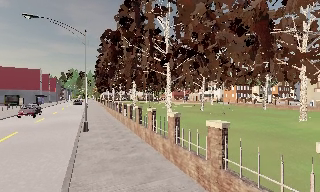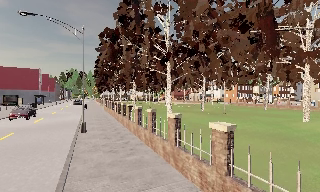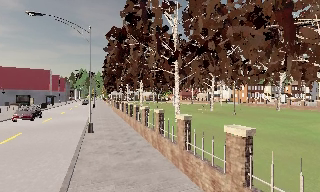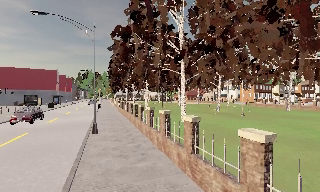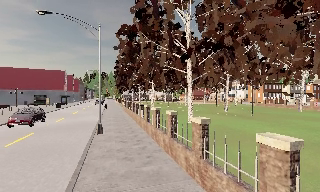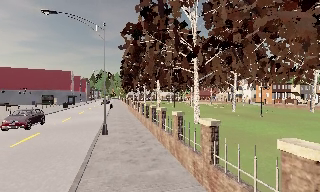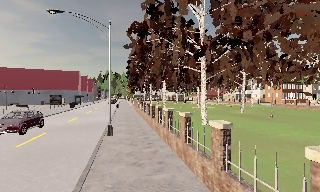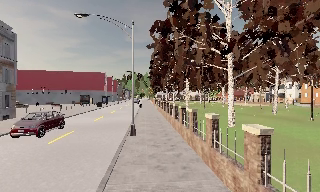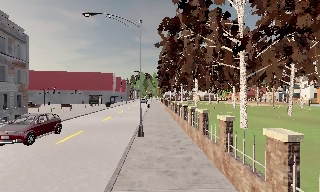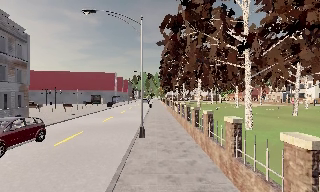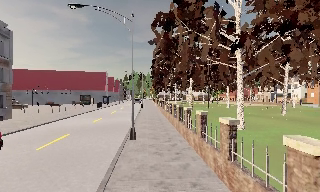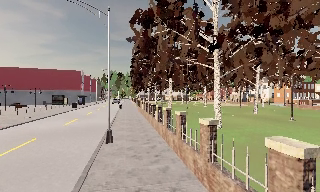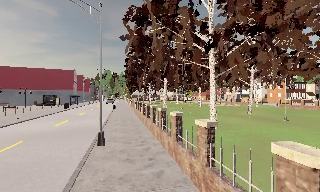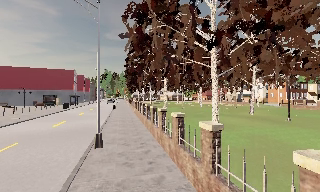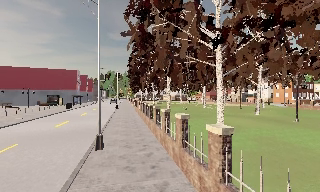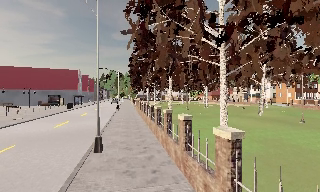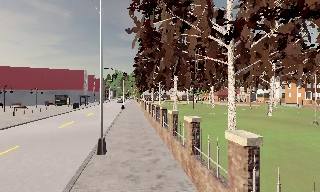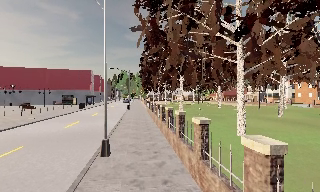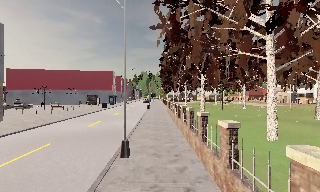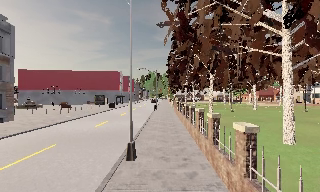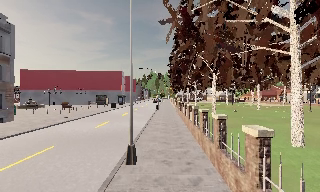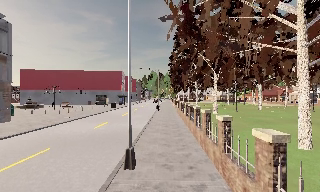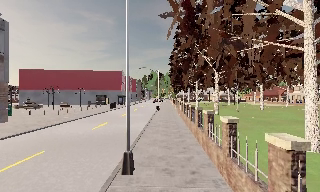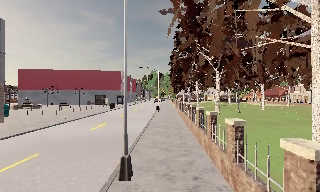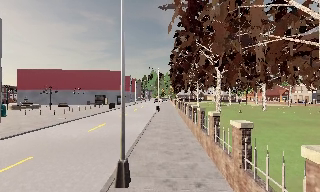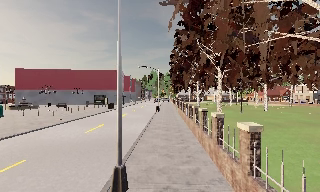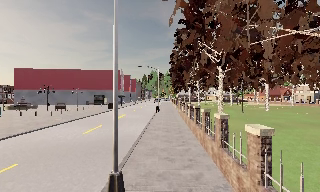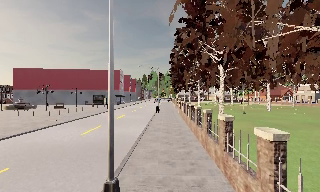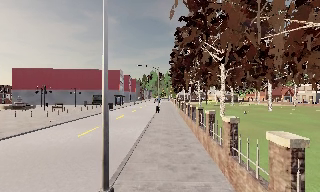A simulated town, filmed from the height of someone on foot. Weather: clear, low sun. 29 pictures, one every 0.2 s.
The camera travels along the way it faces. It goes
forward.
0.0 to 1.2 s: The camera swings to its left by about 10 degrees, and the scene slides to the right. It travels forward, about 2 m, so what stands in front looms larger.
1.2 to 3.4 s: The camera travels forward, about 4 m, so what stands in front looms larger.
3.4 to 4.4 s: The scene slides to the right, as the camera pans about 10 degrees to its left. It travels forward, about 2 m, so what stands in front looms larger.
4.4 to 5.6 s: The camera travels forward, about 2 m, so what stands in front looms larger.
The film runs forward here.
